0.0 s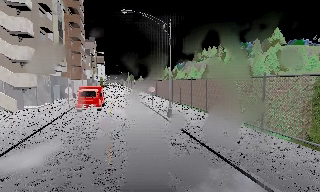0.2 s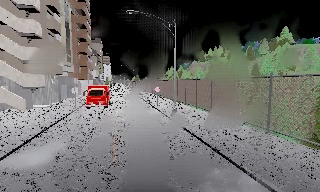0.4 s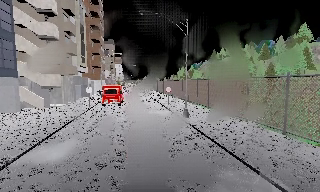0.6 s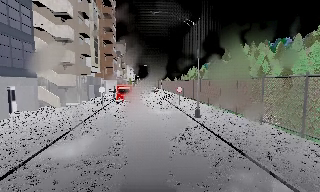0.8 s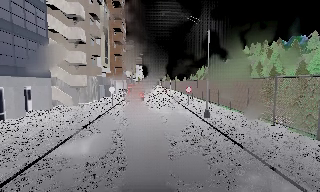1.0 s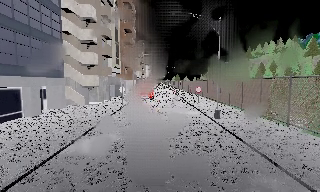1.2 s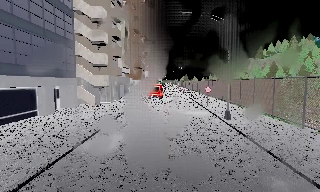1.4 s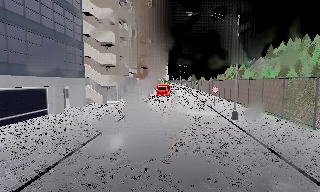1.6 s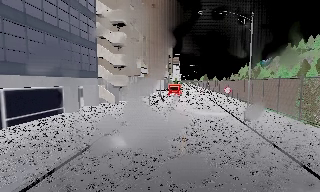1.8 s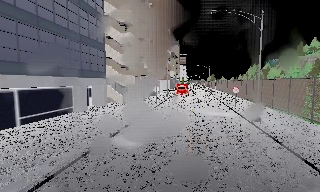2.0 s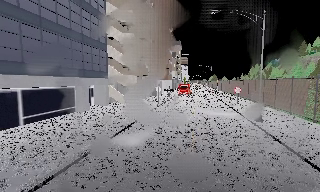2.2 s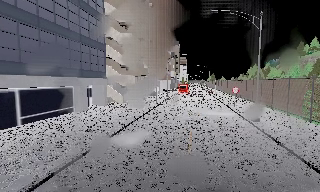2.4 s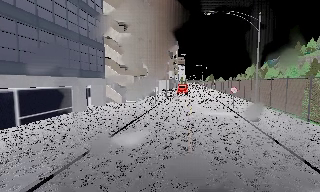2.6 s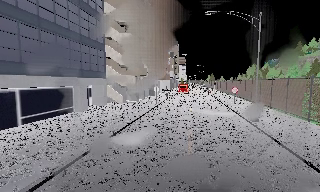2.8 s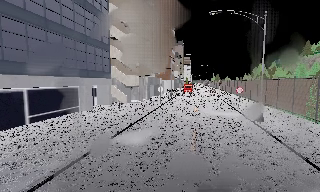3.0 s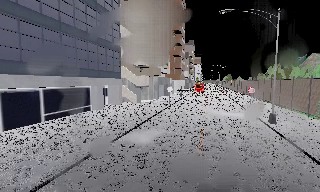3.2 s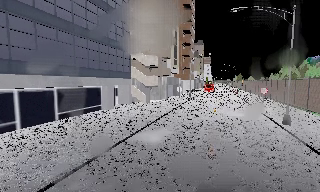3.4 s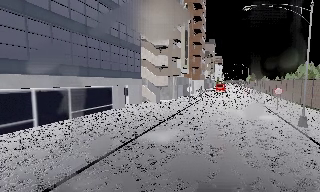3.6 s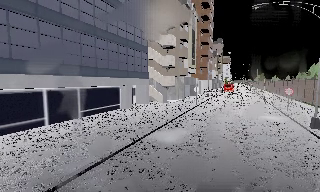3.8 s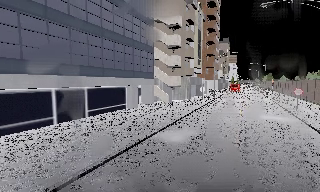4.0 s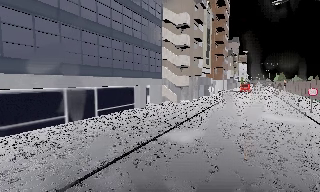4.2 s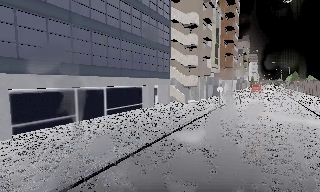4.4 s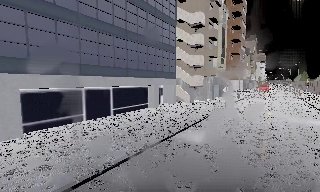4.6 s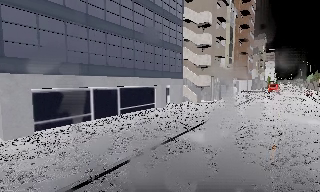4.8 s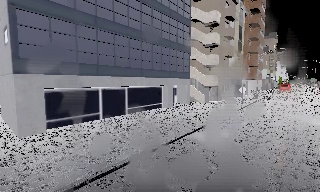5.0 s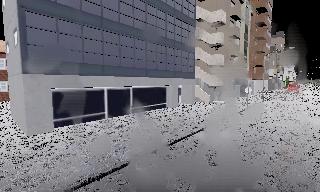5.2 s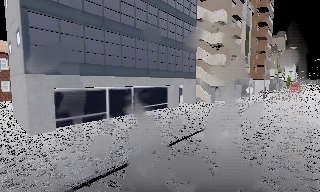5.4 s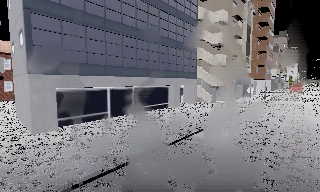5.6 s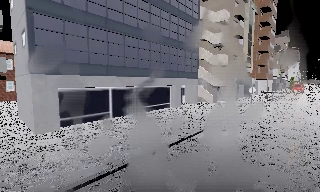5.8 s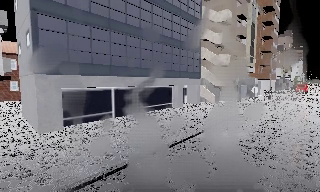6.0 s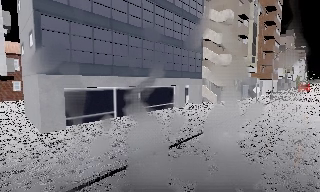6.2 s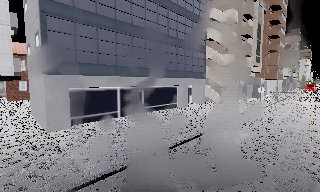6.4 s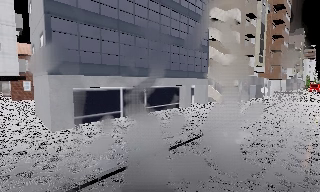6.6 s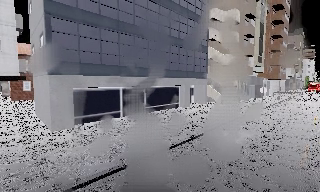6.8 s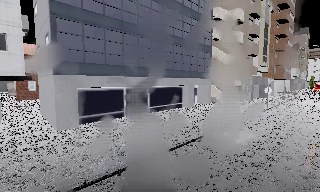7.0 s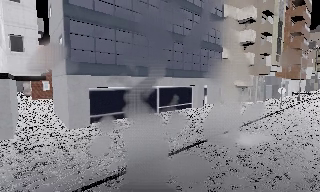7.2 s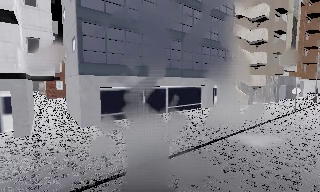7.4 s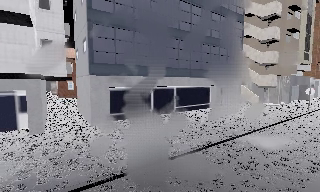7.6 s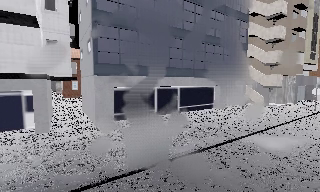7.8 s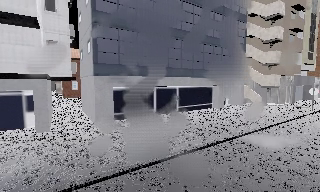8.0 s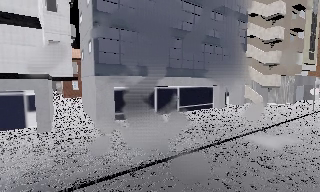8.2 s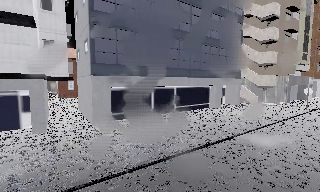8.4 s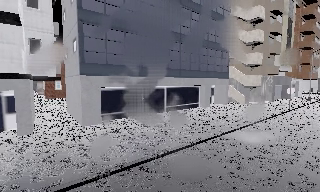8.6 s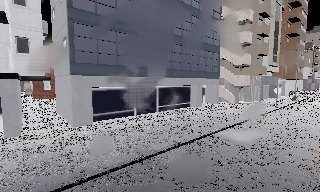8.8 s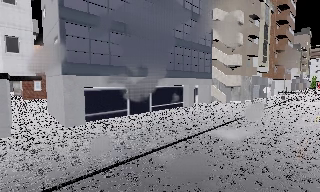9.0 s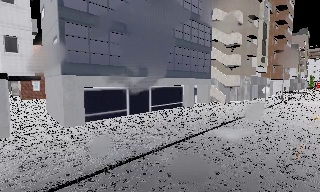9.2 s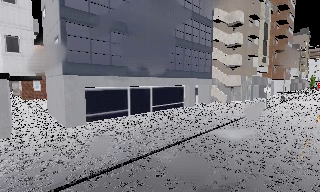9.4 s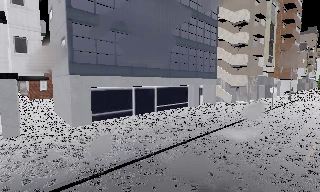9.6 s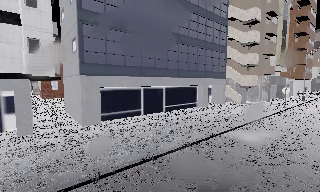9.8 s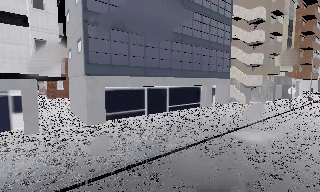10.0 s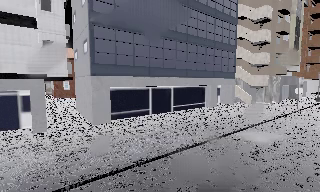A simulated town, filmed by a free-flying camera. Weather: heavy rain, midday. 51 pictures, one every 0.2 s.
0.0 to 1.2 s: The scene slides to the right, as the camera pans about 20 degrees to its left.
1.2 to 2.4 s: The camera shifts only a little, or ends up much as it began.
2.4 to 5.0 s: The camera pans to its left, which is counterclockwise from overhead, by about 30 degrees. It travels backward, about 0.5 m.
5.0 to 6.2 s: The camera shifts only a little, or ends up much as it began.
6.2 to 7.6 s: The scene slides to the right, as the camera pans about 10 degrees to its left.
7.6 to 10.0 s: The camera shifts only a little, or ends up much as it began.
The film runs backward here.
